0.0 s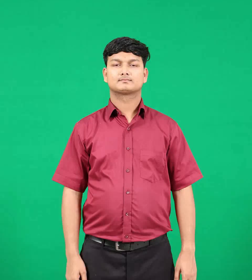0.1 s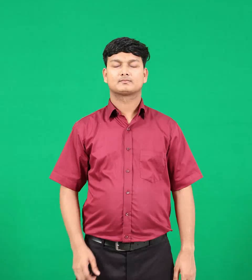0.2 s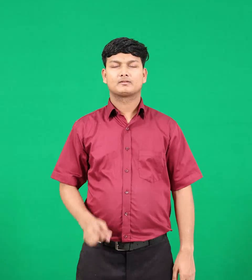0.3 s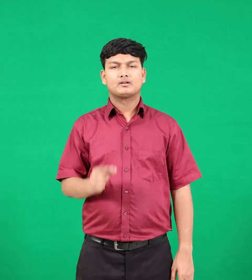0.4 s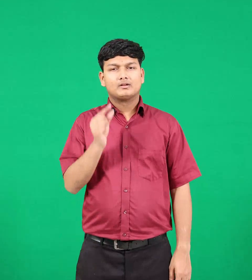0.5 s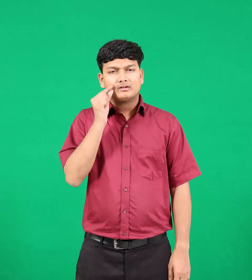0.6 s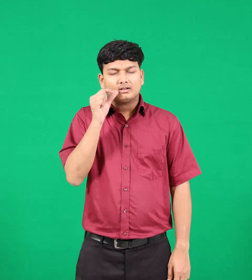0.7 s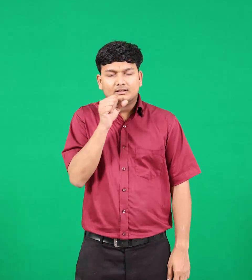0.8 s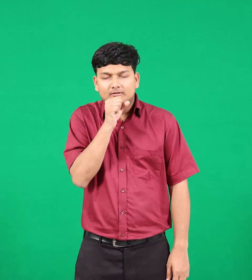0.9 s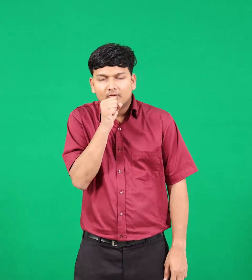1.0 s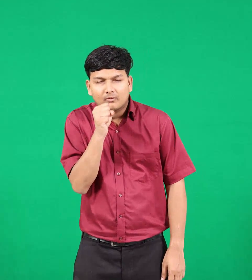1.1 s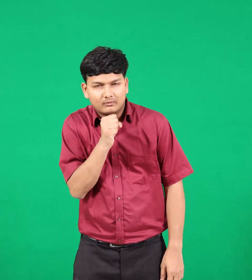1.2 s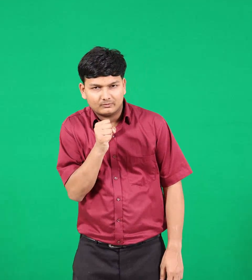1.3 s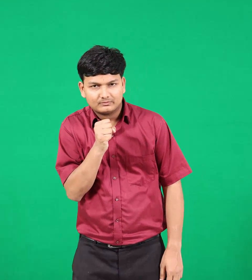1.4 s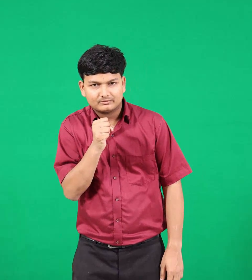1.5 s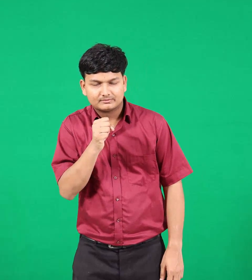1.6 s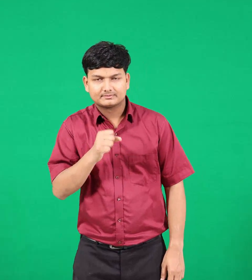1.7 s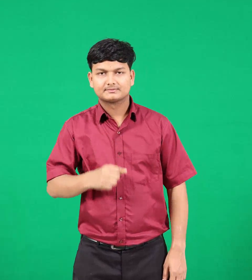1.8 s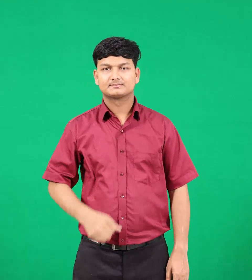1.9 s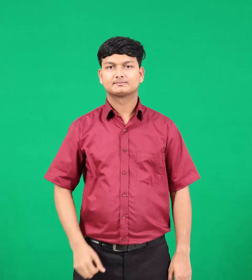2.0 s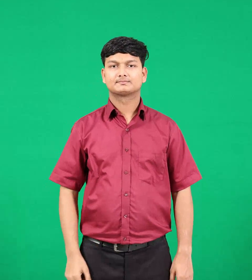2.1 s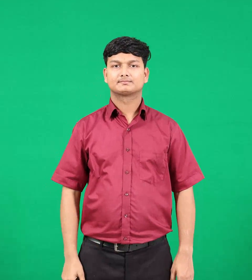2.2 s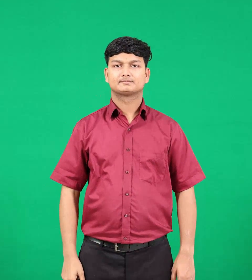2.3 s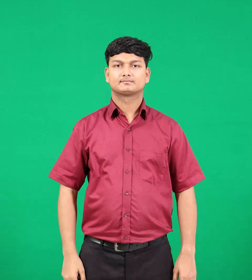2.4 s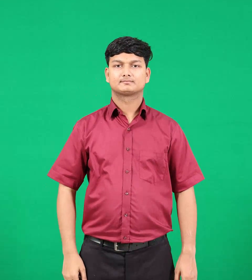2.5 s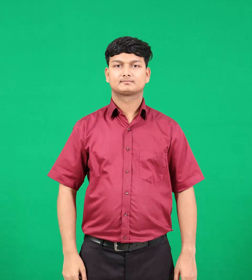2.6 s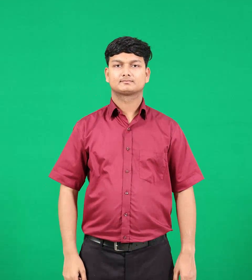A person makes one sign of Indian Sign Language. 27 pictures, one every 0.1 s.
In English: grandfather
